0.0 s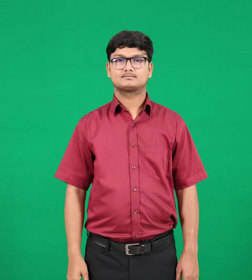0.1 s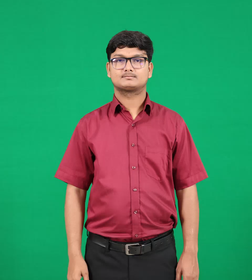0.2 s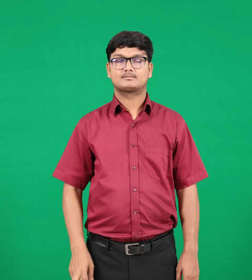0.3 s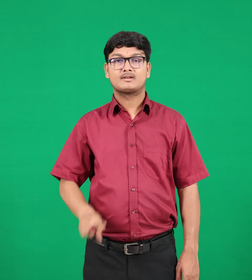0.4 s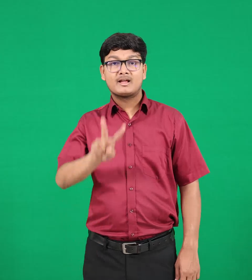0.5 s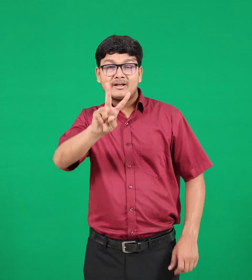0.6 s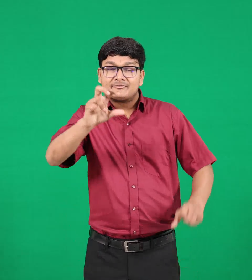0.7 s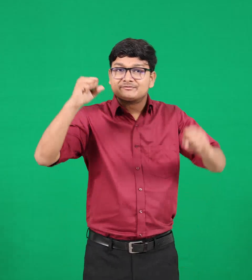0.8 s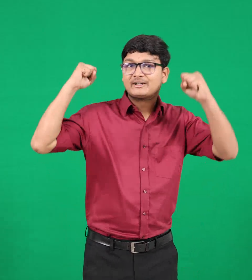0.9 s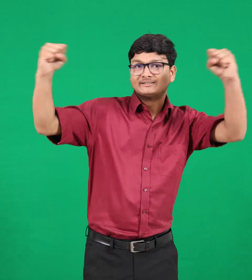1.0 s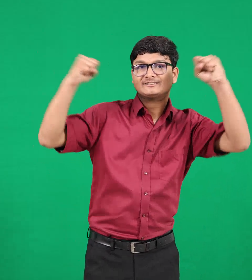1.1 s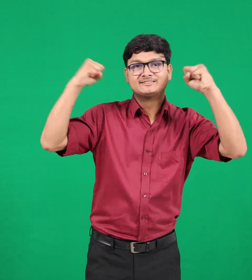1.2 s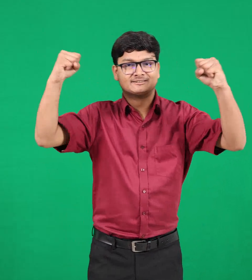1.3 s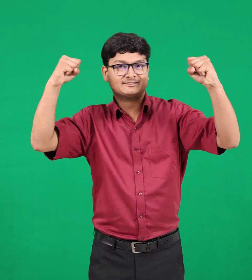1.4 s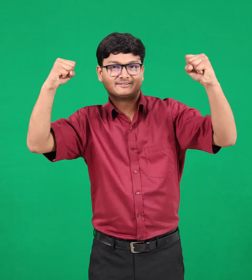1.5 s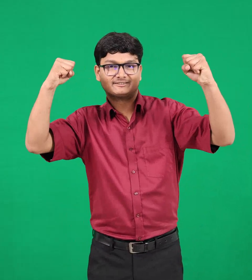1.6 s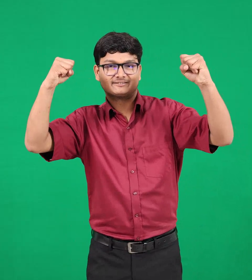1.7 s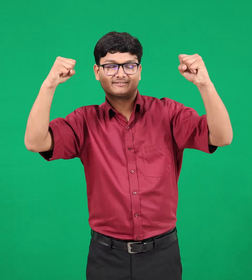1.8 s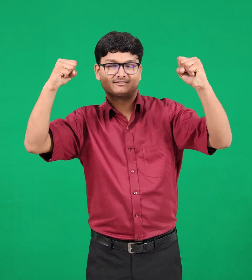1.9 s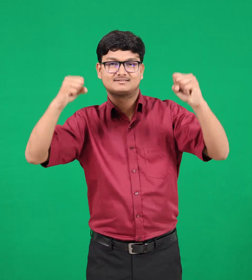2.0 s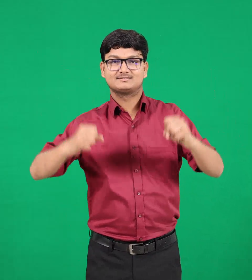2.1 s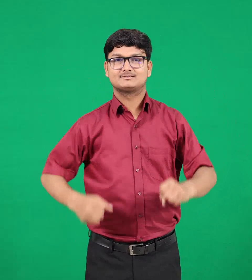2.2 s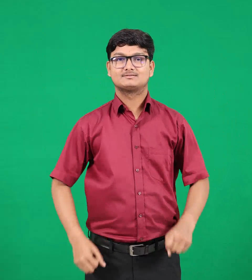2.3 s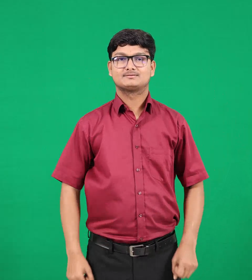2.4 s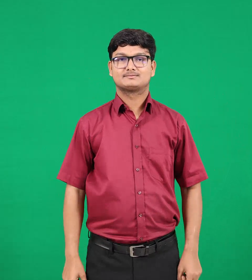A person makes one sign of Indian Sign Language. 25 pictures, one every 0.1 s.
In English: victory
